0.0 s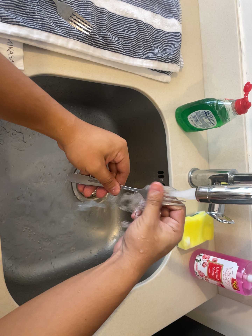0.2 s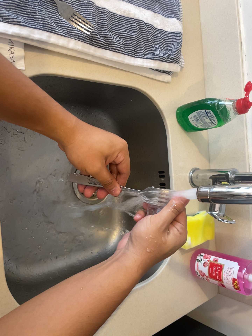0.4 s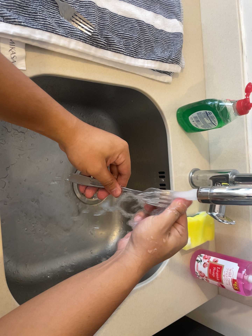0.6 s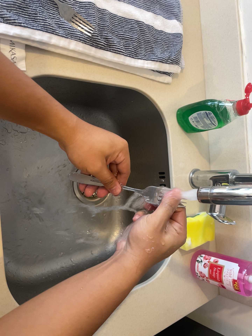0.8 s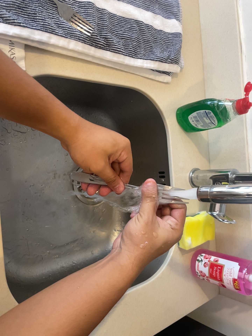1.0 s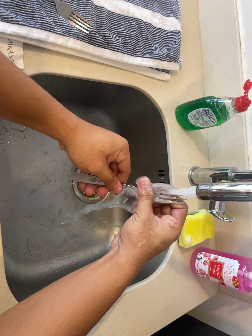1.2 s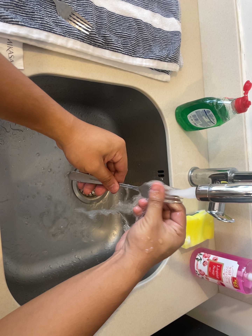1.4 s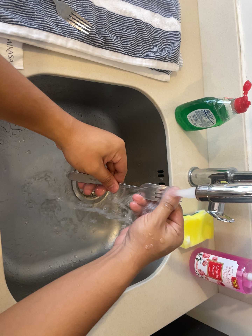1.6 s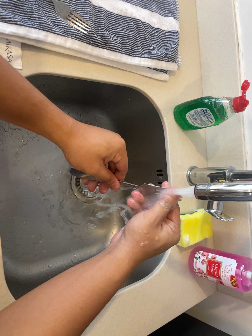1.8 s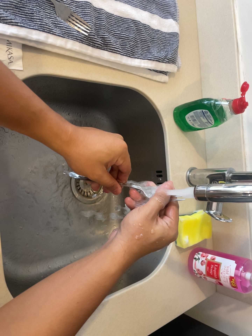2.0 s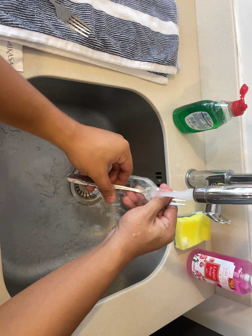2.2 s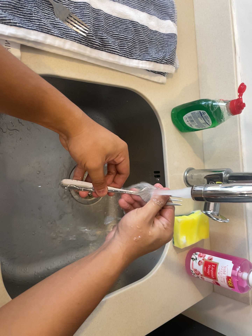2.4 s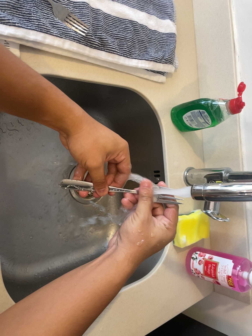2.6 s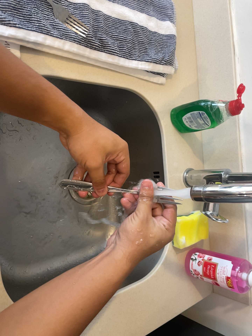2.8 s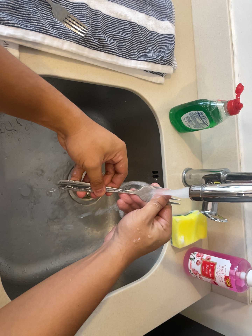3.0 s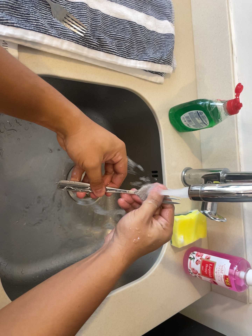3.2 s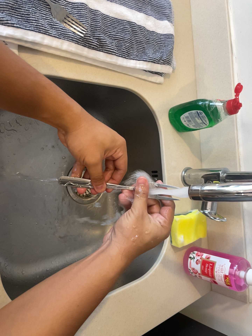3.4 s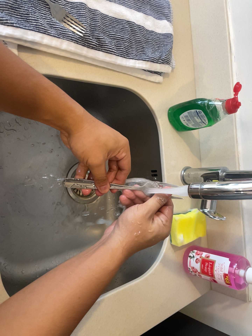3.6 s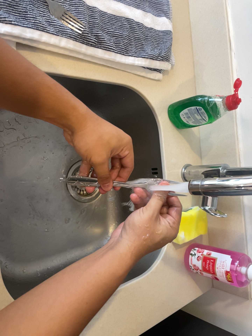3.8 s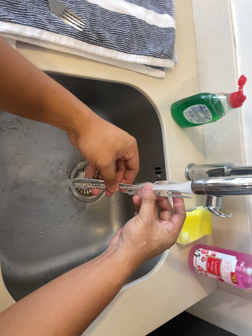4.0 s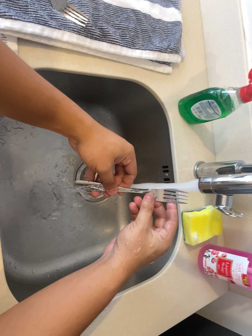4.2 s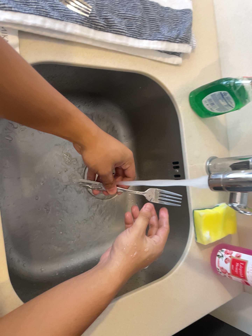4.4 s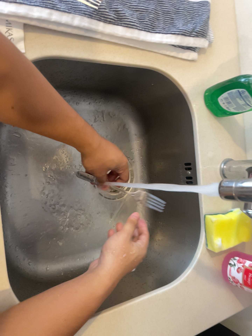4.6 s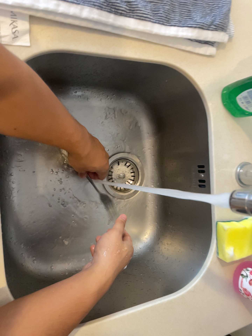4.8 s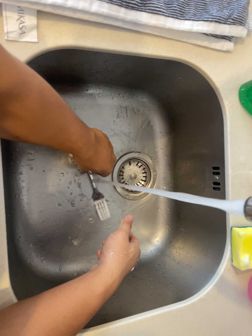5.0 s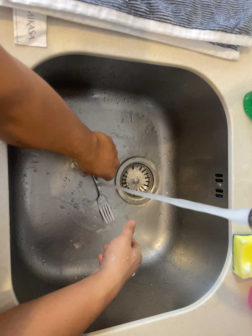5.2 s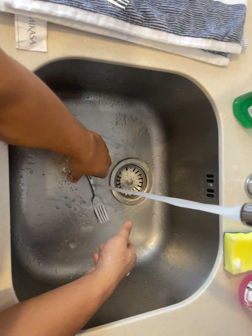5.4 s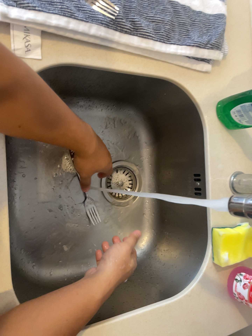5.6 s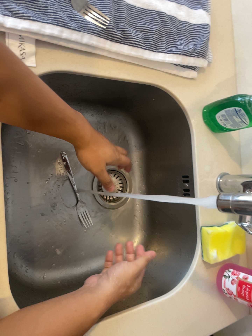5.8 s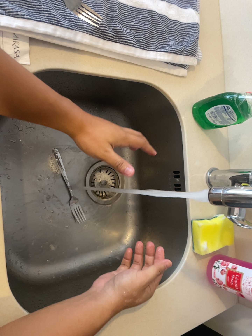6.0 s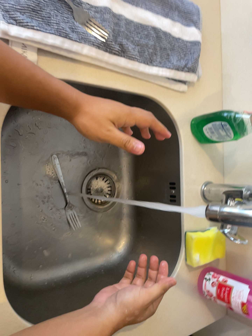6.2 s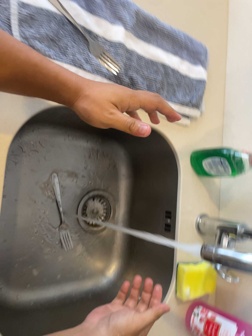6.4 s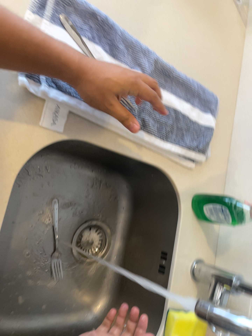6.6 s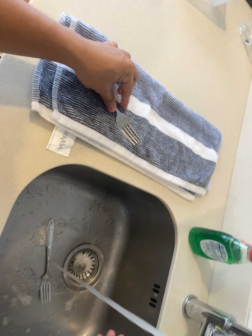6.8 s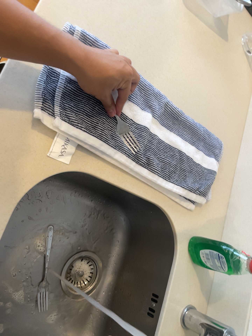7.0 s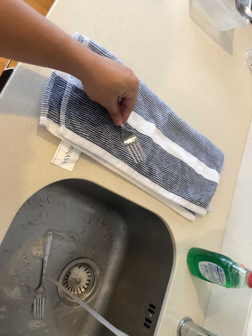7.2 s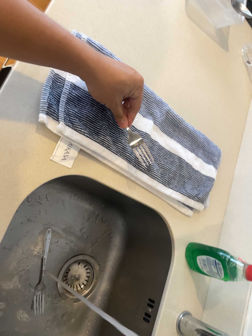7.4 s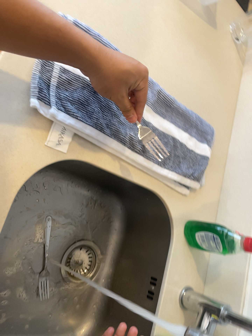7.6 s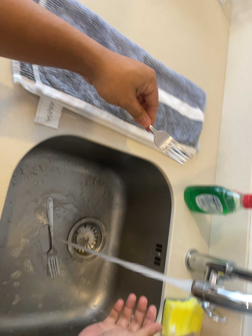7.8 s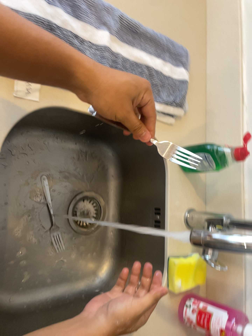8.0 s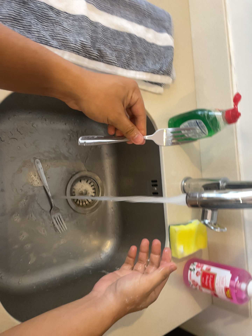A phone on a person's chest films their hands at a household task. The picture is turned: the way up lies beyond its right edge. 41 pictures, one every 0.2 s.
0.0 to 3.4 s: The camera keeps its place and its aim.
3.4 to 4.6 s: The scene slides to the right, as the camera pans about 15 degrees to its left. It travels forward and to its right, about 10 cm, so what stands in front looms larger.
4.6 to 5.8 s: The camera shifts only a little, or ends up much as it began.
5.8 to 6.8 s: The camera travels toward the top of its view, about 8 cm, so close, fixed things drift downward. Its aim tips toward the top of its view by about 15 degrees, and the scene shifts downward. It rolls about its line of sight by about 20 degrees, and the scene rotates clockwise.
6.8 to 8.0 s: The camera travels toward the bottom of its view, about 7 cm, so close, fixed things drift upward. Its aim tips toward the bottom of its view by about 15 degrees, and the scene shifts upward. It rolls about its line of sight by about 20 degrees, and the scene rotates counterclockwise.
The film runs backward here.
